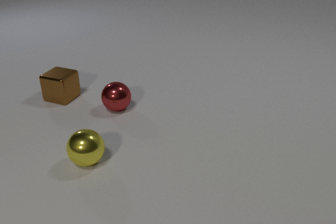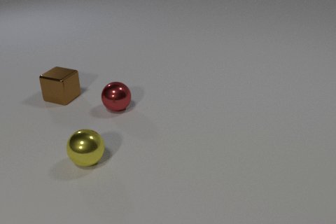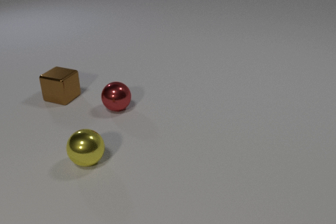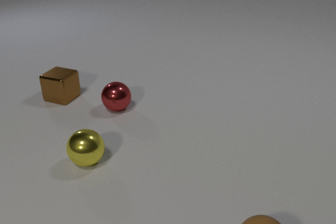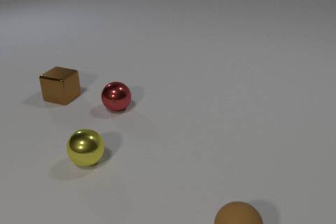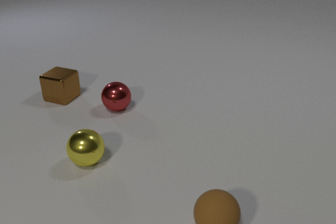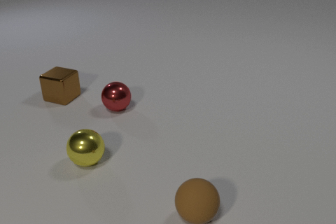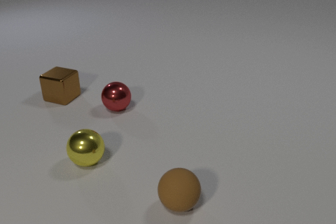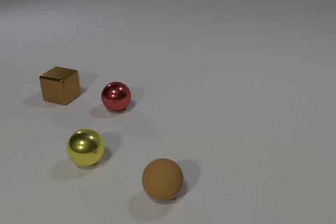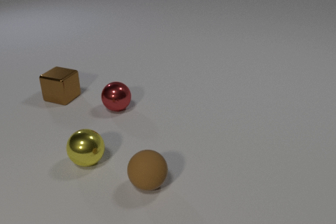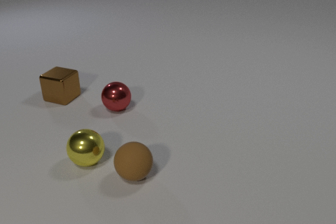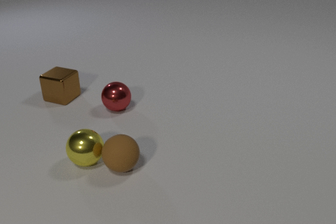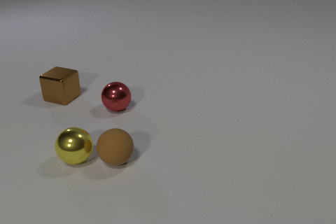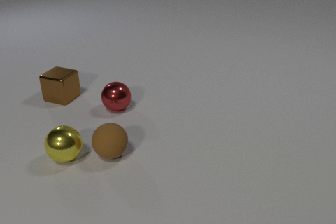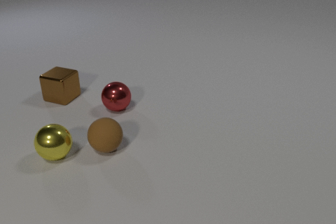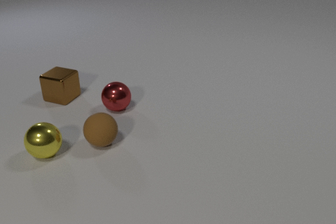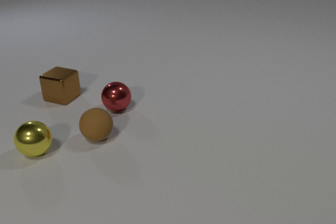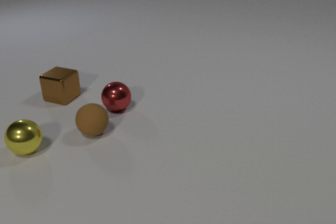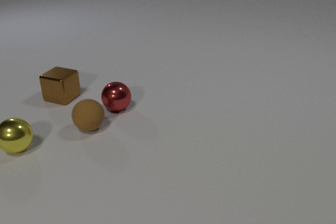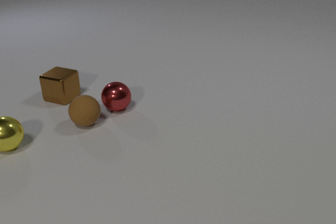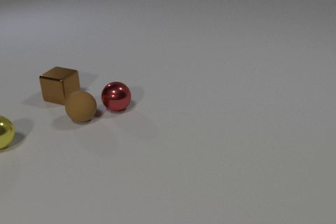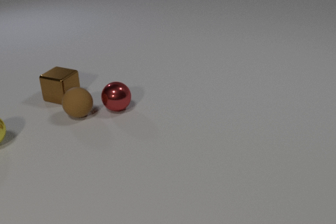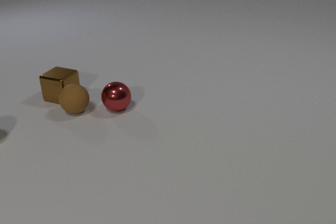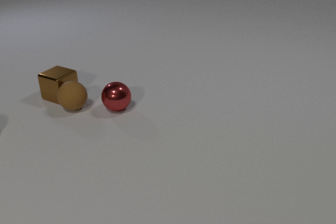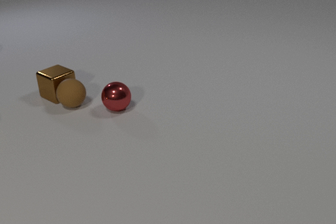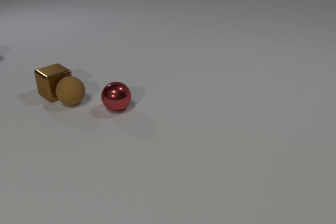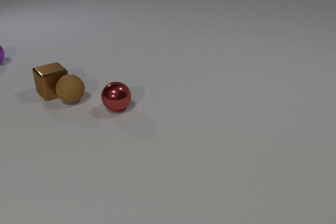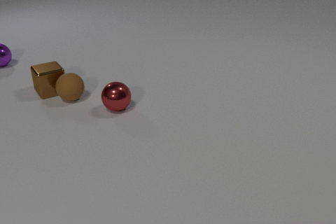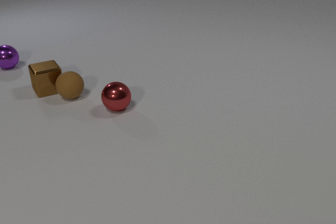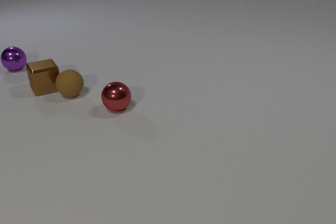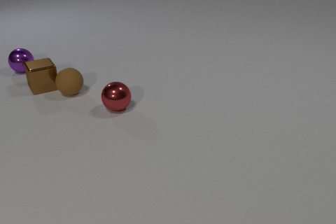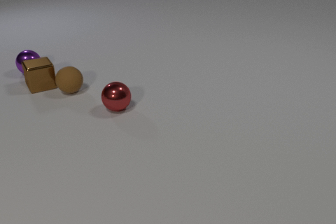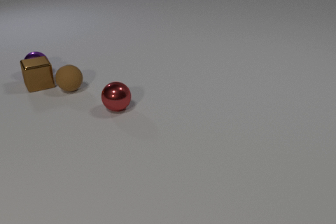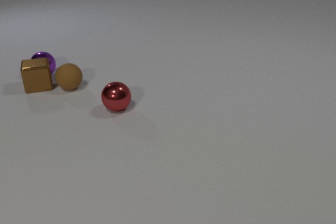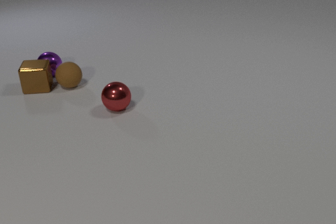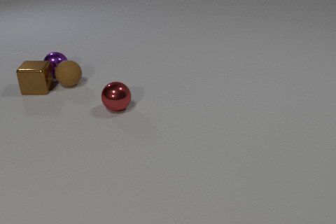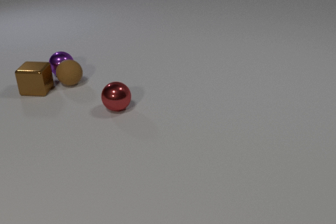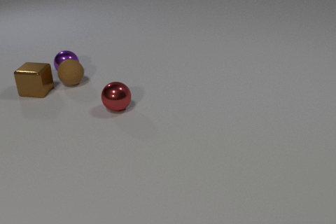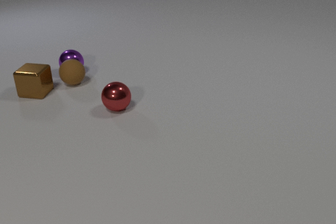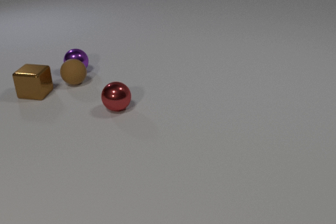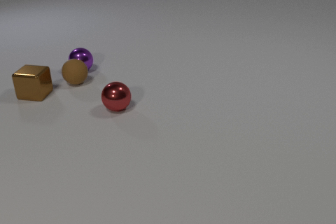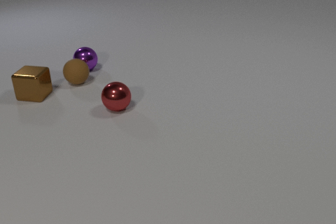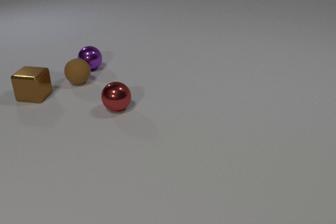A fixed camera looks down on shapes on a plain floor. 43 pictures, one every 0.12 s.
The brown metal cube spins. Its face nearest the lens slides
to the left.
The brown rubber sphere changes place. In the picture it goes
away from the camera.
0.00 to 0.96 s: The brown rubber sphere comes in at the bottom edge, rolls to the left and away from the camera.
0.96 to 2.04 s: The brown rubber sphere rolls away from the camera and to the left. The yellow metal sphere rolls to the left and away from the camera. The brown rubber sphere and the yellow metal sphere collide.
2.04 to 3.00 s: The brown rubber sphere rolls away from the camera. The yellow metal sphere rolls to the left and away from the camera, leaves at the left edge. The brown metal cube slides away from the camera and to the left, spins clockwise seen from above by about 30 degrees, its near face sliding to the left. The brown rubber sphere and the brown metal cube collide.
3.00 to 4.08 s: The brown rubber sphere rolls away from the camera. The brown metal cube slides away from the camera and to the left, spins clockwise seen from above by about 30 degrees, its near face sliding to the left. The purple metal sphere comes in at the left edge, rolls to the right and toward the camera. The brown metal cube and the purple metal sphere collide.
4.08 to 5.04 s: The brown rubber sphere rolls to the right and away from the camera. The brown metal cube slides toward the camera. The purple metal sphere rolls to the right. The brown rubber sphere and the purple metal sphere collide.
What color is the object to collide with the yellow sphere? brown.
How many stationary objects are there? 1.
What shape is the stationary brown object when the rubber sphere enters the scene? cube.
